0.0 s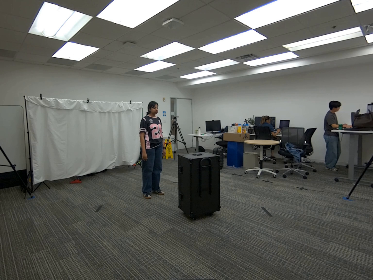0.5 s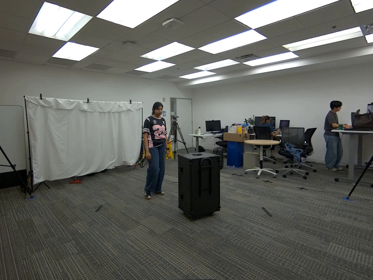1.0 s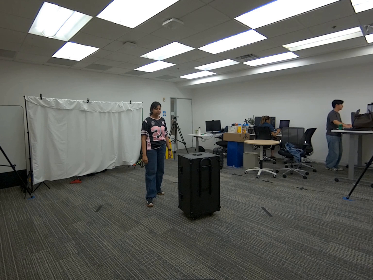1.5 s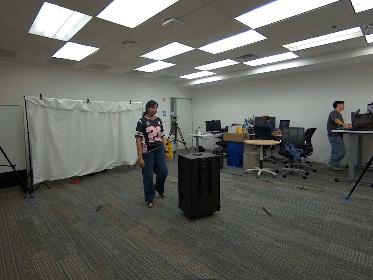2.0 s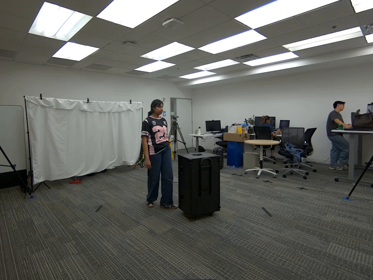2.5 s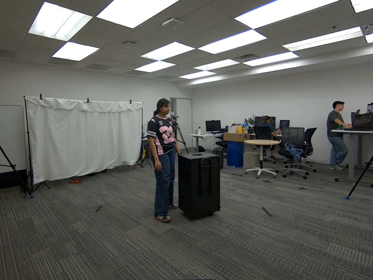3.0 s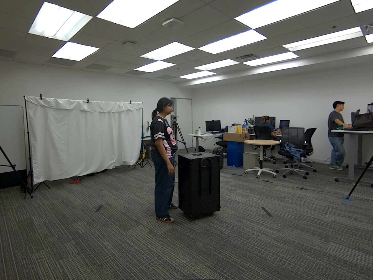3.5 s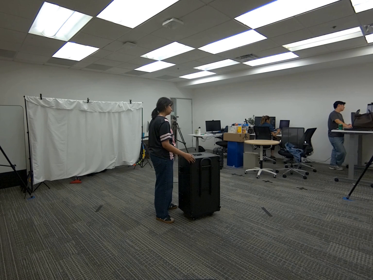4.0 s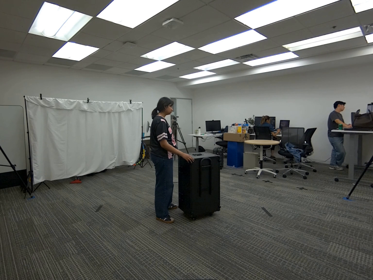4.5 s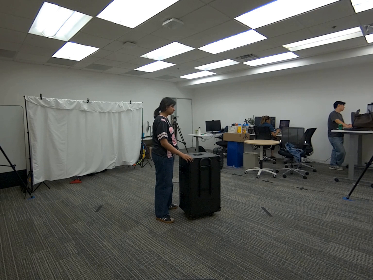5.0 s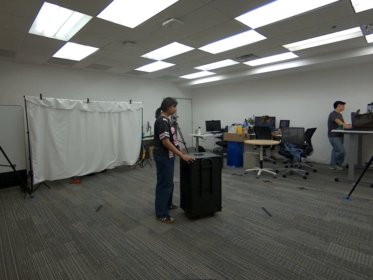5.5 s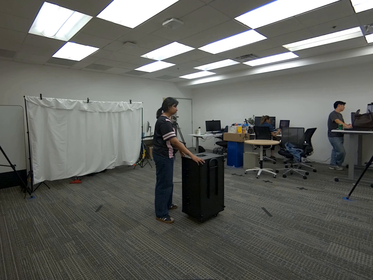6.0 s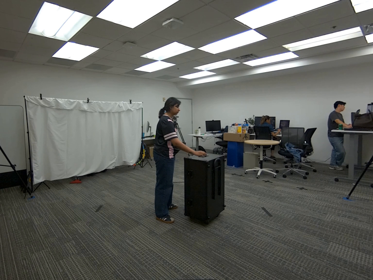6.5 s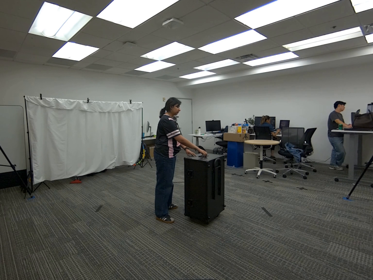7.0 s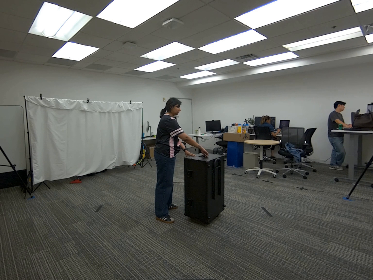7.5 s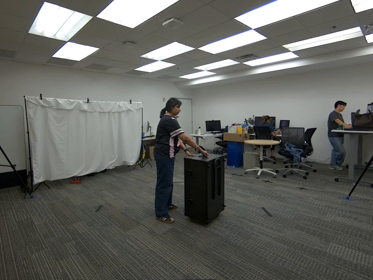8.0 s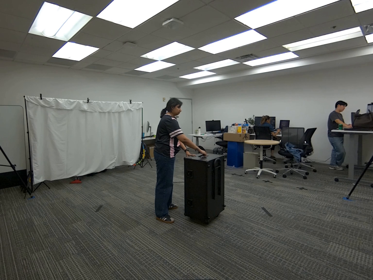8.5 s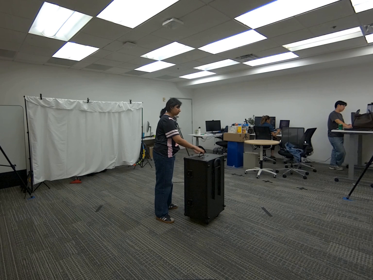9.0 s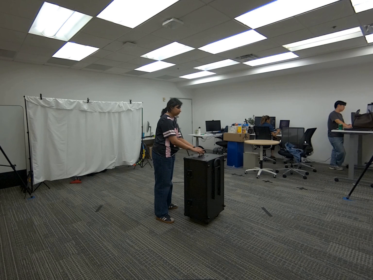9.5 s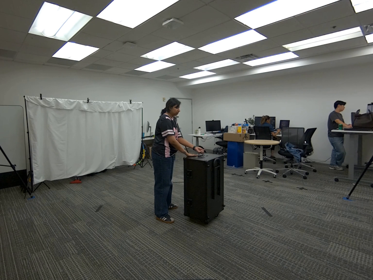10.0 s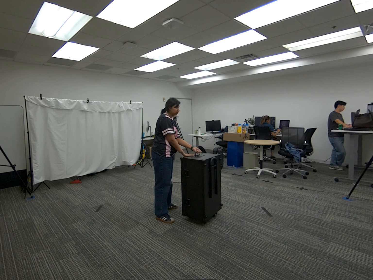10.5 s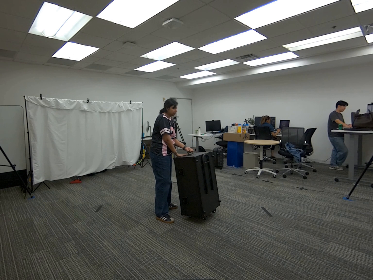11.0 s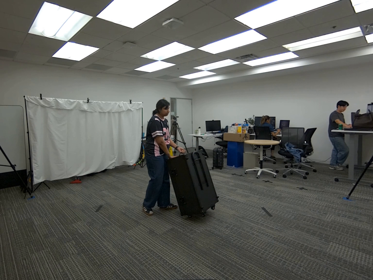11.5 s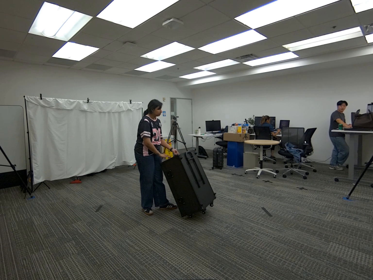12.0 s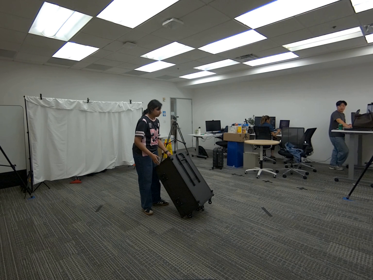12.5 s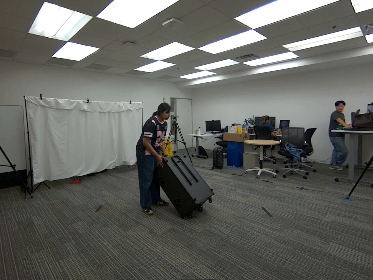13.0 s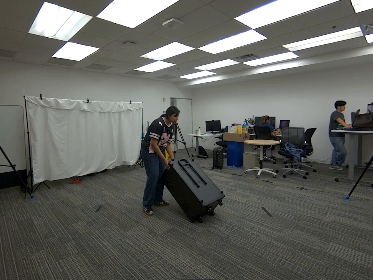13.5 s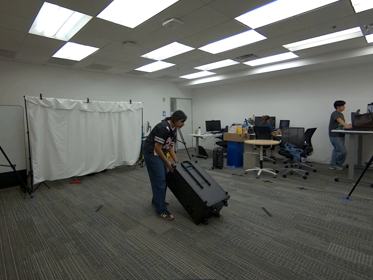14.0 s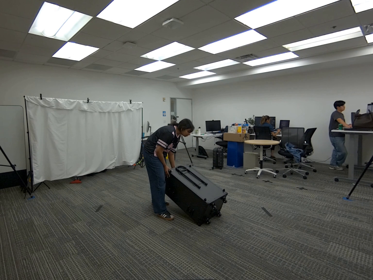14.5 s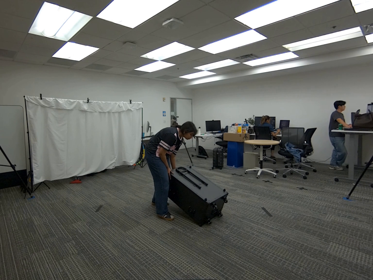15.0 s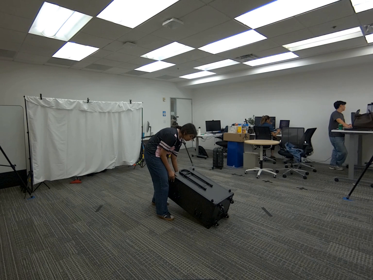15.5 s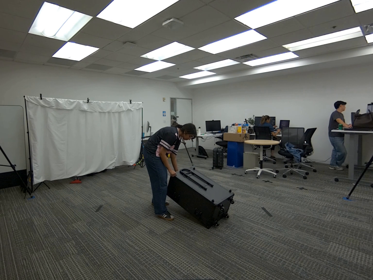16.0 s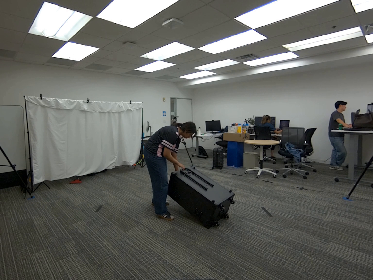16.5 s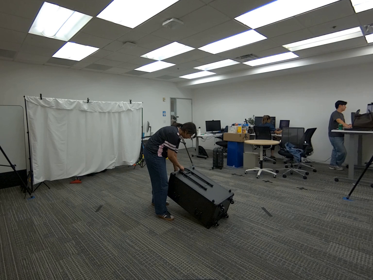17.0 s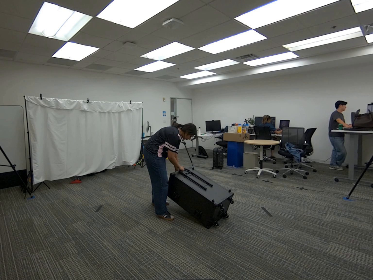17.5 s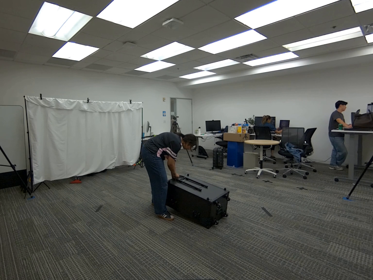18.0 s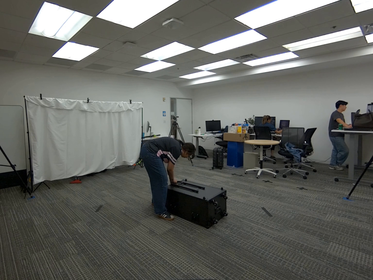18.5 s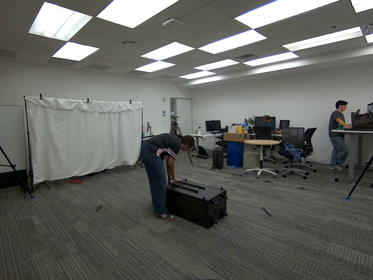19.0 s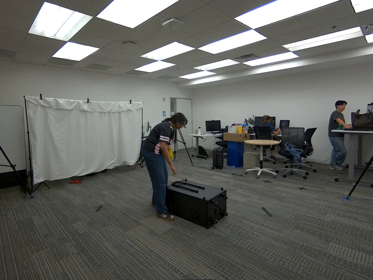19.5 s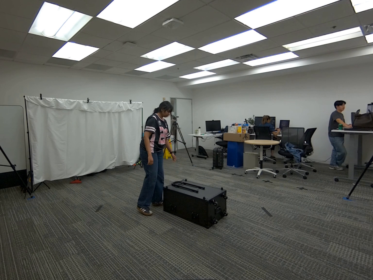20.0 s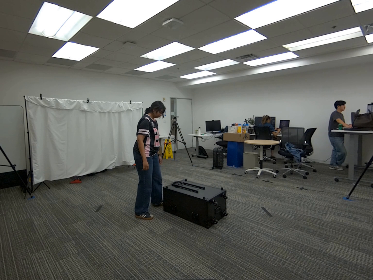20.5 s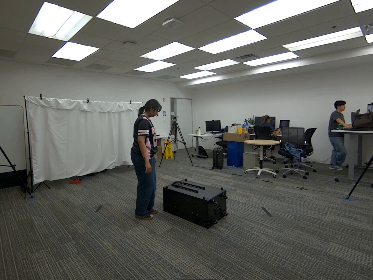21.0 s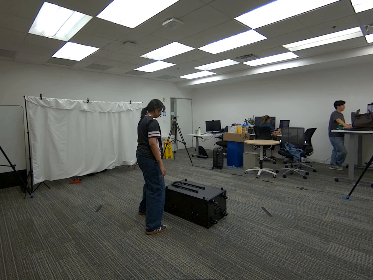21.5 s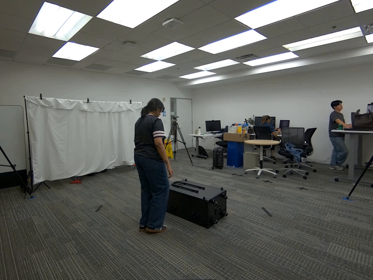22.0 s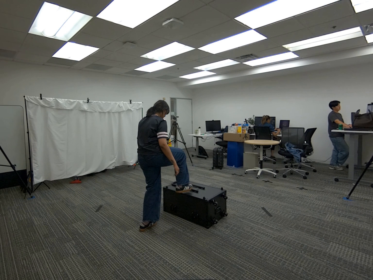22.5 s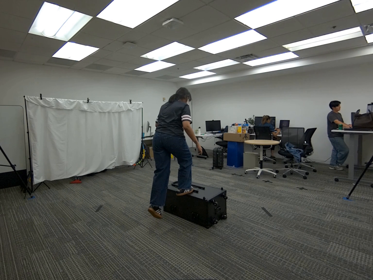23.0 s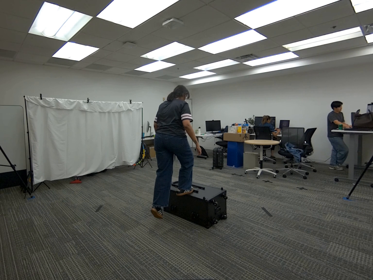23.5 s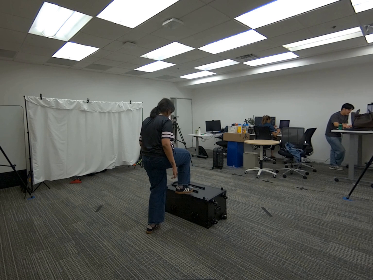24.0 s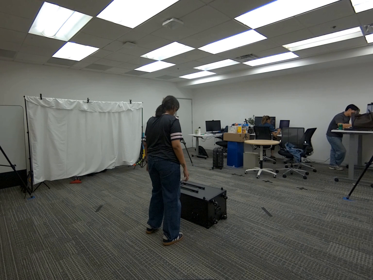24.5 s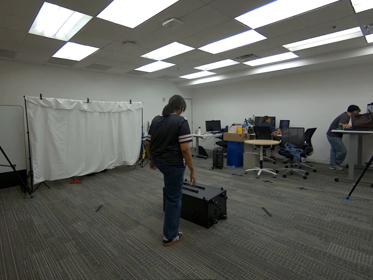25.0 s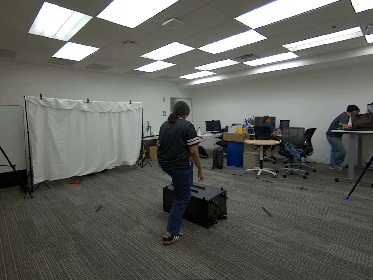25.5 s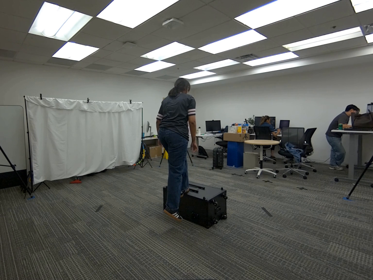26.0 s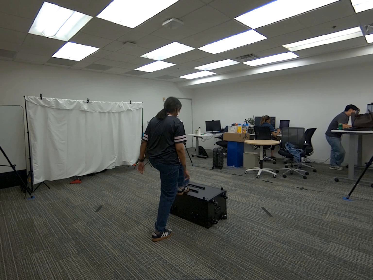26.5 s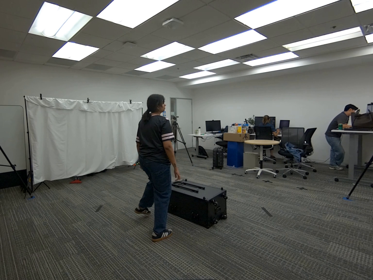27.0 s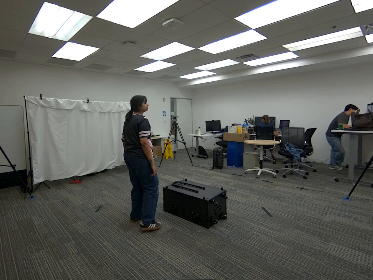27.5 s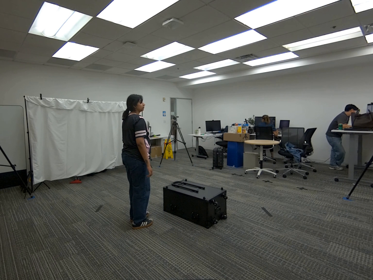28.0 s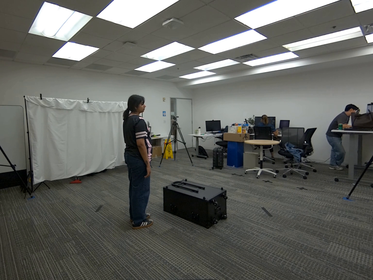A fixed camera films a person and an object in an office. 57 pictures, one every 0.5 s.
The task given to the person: Walk over to the G1 Box and place the box on its side and proceed to step onto the box using only one foot. Step down when done.
